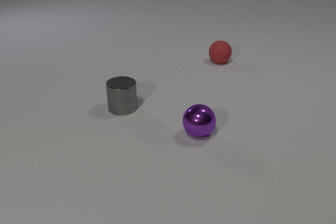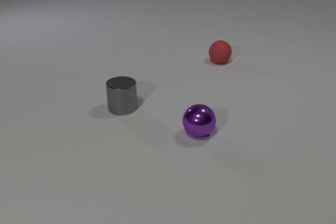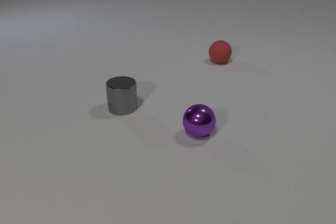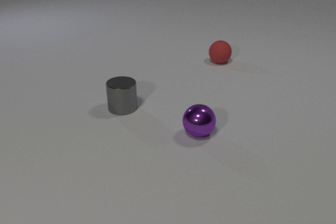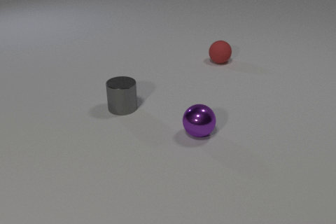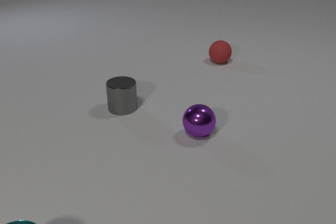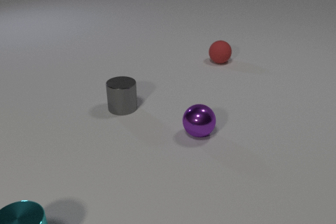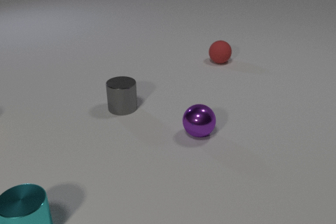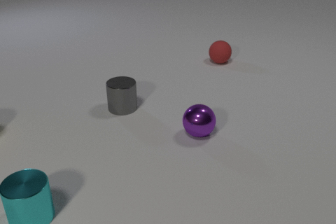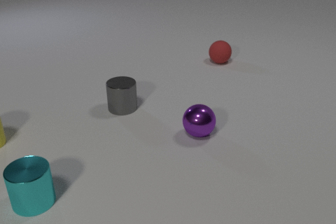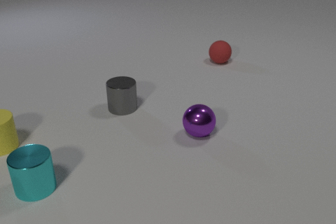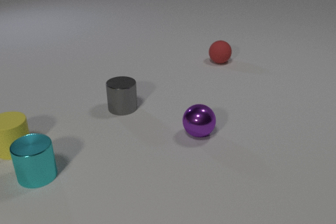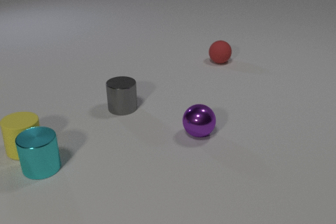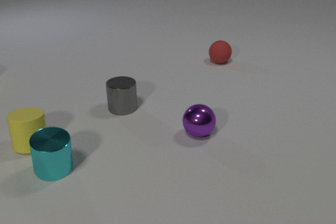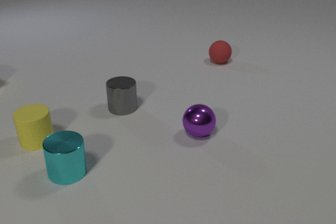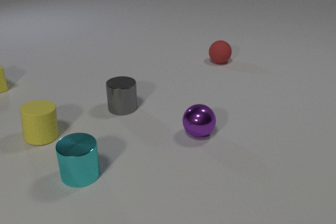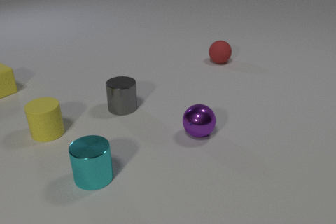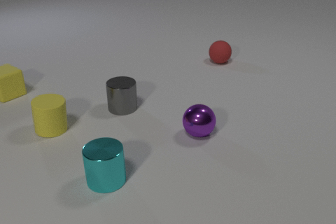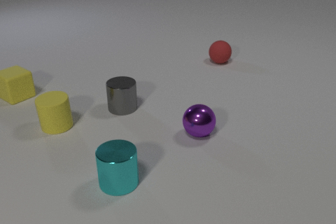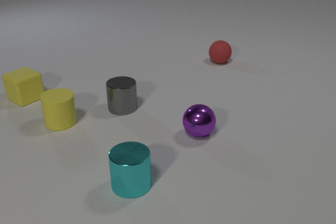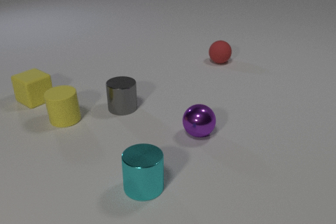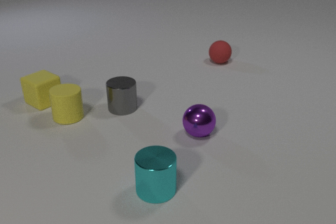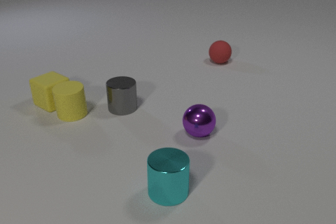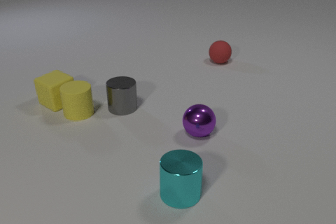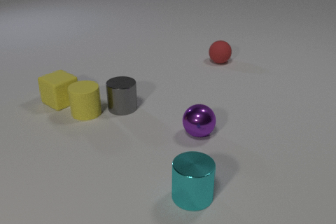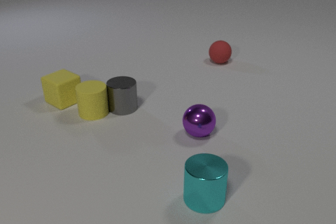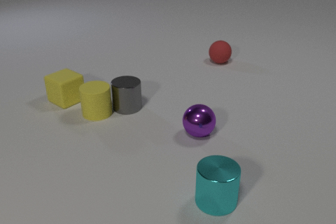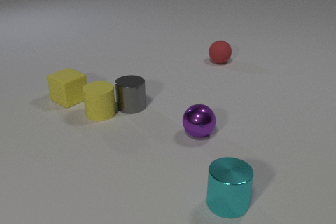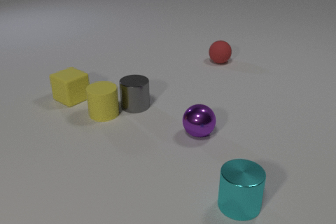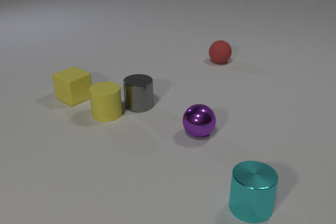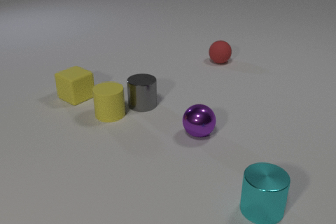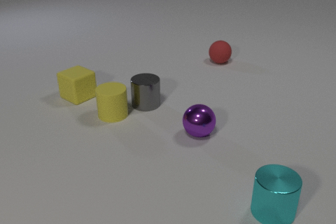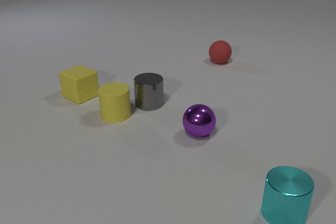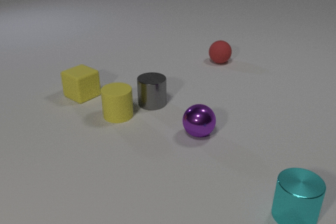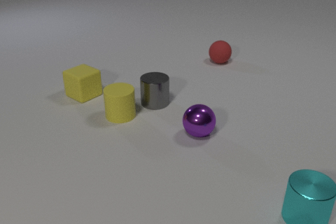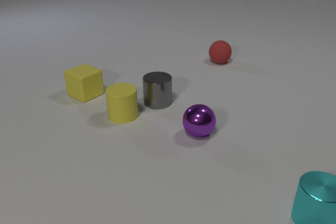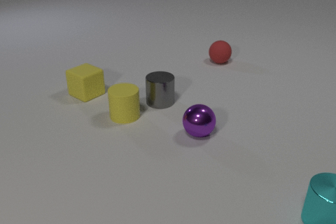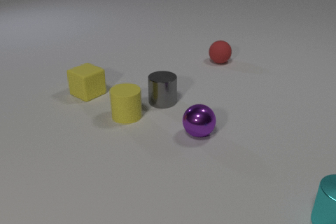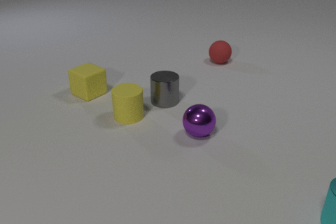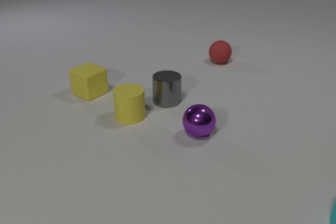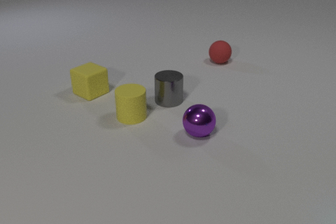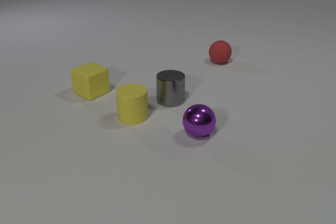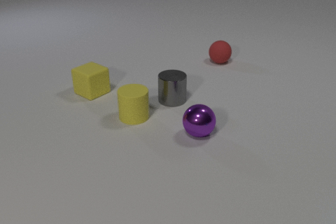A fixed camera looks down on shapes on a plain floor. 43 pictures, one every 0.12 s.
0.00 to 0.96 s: The cyan metal cylinder comes in at the bottom edge, slides away from the camera.
0.96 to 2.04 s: The cyan metal cylinder slides to the right and away from the camera. The yellow rubber cylinder comes in at the left edge, slides to the right. The yellow rubber cube comes in at the left edge, slides to the right and toward the camera. The cyan metal cylinder and the yellow rubber cylinder collide.
2.04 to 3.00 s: The cyan metal cylinder slides to the right. The yellow rubber cylinder slides to the right and away from the camera. The yellow rubber cube slides to the right and toward the camera. The yellow rubber cylinder and the yellow rubber cube collide. The yellow rubber cylinder and the gray metal cylinder collide.
3.00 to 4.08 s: The cyan metal cylinder slides to the right. The yellow rubber cylinder slides to the right. The yellow rubber cube slides to the right and away from the camera. The gray metal cylinder slides to the right.
4.08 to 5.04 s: The cyan metal cylinder slides to the right, leaves at the right edge. The yellow rubber cylinder slides to the right. The yellow rubber cube slides to the right. The gray metal cylinder slides to the right.
What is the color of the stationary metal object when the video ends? purple.
What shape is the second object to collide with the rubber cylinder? cube.
How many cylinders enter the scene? 2.
